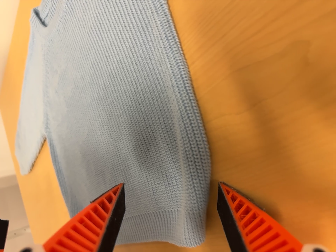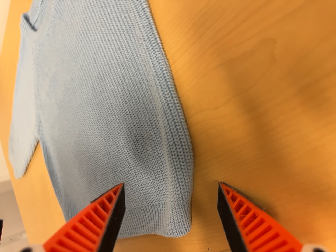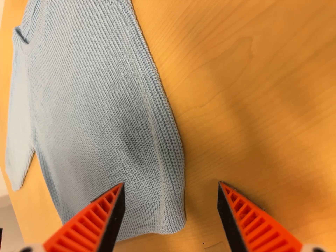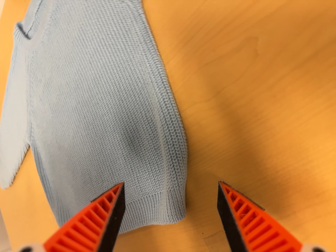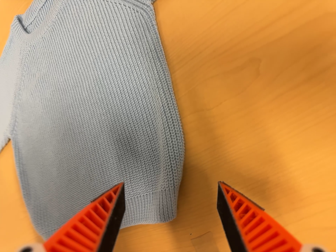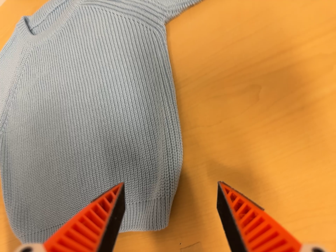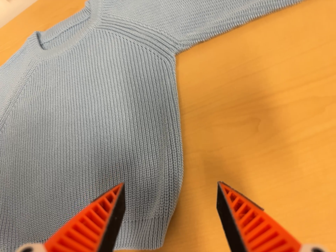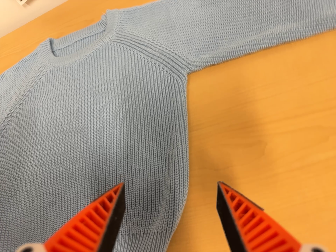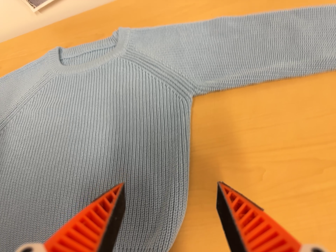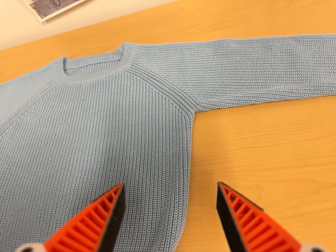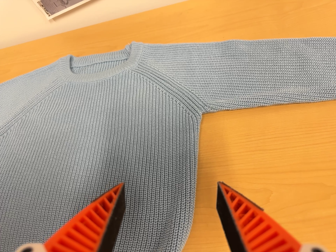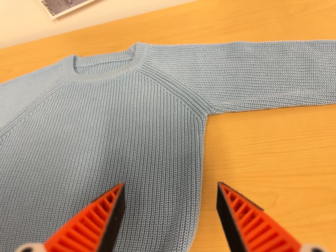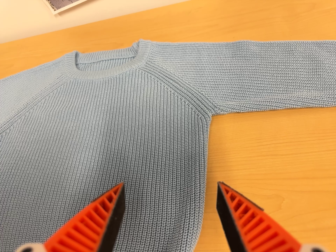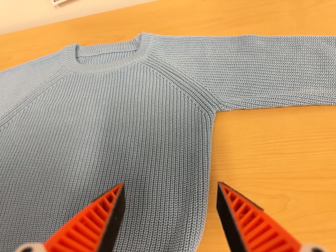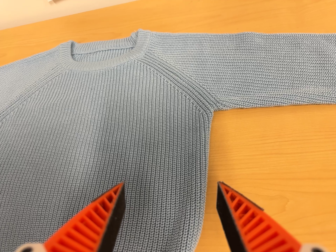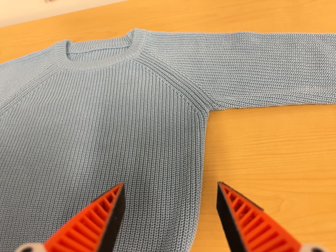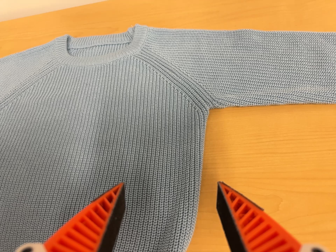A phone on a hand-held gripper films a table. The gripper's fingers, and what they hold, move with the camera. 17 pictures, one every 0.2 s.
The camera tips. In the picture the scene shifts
downward.
The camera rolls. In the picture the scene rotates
clockwise.
0.0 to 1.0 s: The camera pans to its right by about 15 degrees. It travels backward, to its left and toward the bottom of its view, about 10 cm, so what stands in front gets smaller. Its aim tips toward the top of its view by about 10 degrees. It rolls about its line of sight by about 10 degrees, and the scene rotates clockwise.
1.0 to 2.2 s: The camera pans to its right by about 10 degrees. It travels to its left, about 10 cm. Its aim tips toward the top of its view by about 20 degrees, and the scene shifts downward. It rolls about its line of sight by about 20 degrees, and the scene rotates clockwise.
2.2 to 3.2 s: The camera shifts only a little, or ends up much as it began.
The film runs backward here.
